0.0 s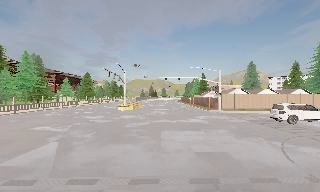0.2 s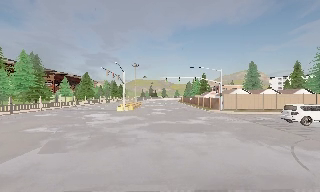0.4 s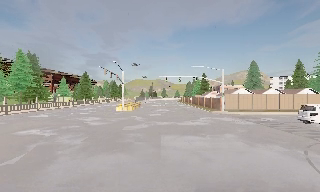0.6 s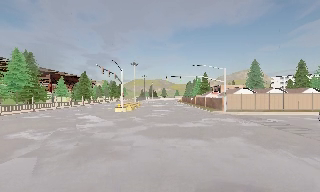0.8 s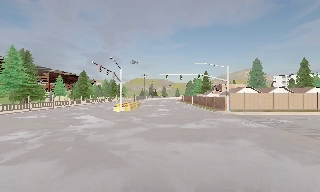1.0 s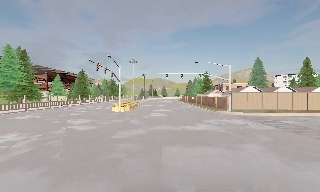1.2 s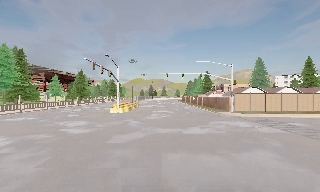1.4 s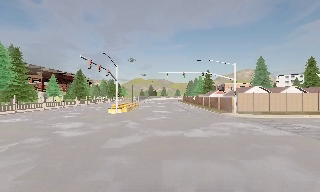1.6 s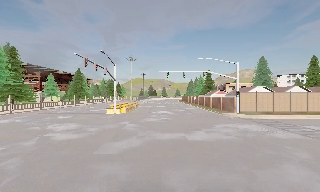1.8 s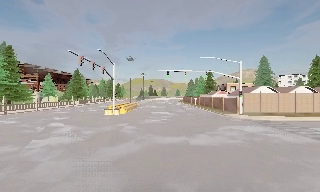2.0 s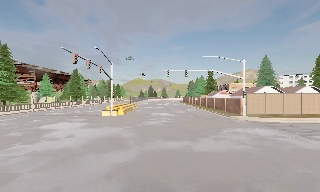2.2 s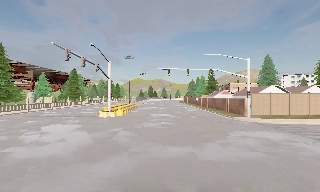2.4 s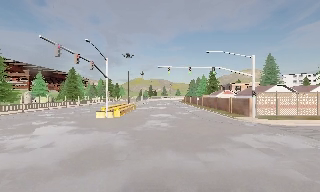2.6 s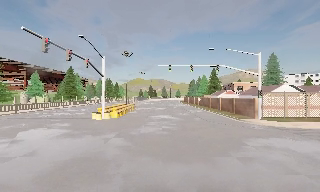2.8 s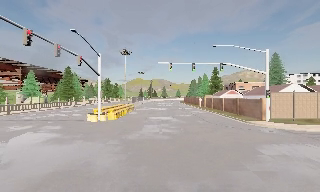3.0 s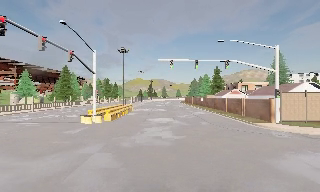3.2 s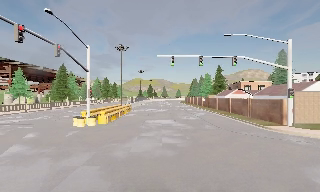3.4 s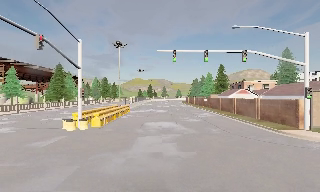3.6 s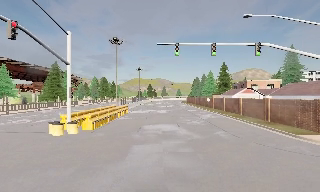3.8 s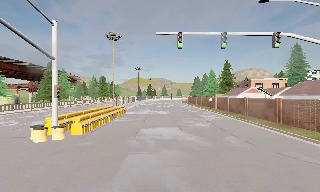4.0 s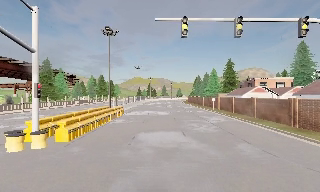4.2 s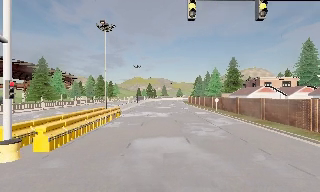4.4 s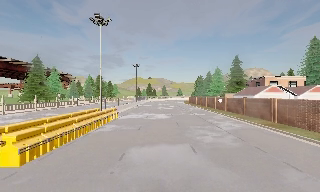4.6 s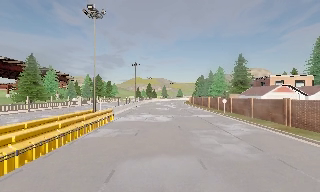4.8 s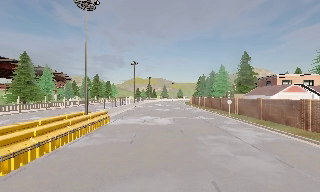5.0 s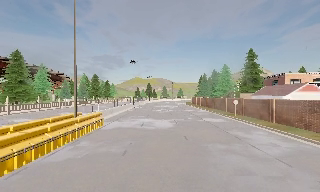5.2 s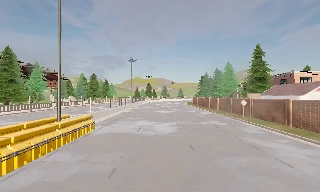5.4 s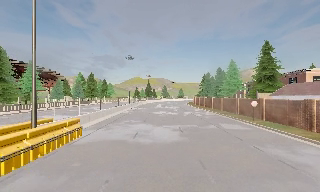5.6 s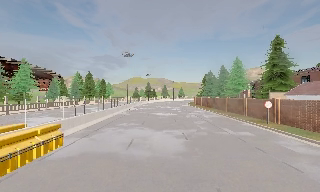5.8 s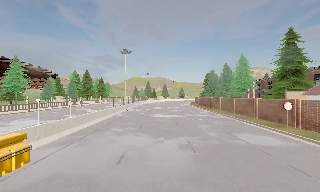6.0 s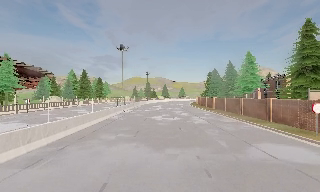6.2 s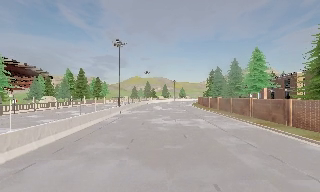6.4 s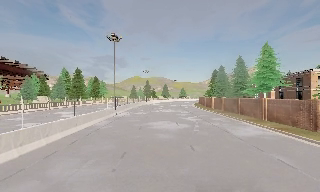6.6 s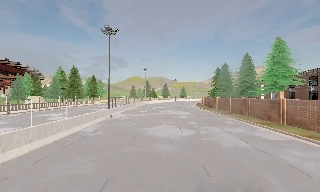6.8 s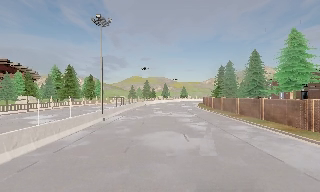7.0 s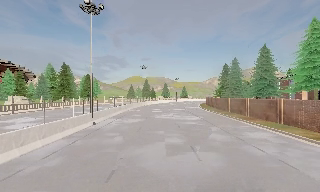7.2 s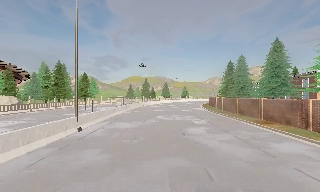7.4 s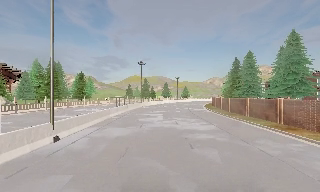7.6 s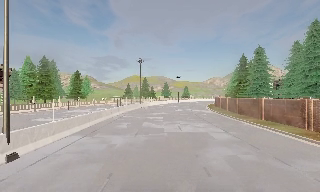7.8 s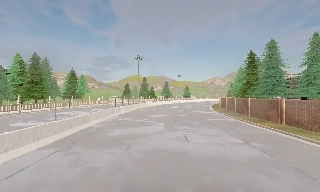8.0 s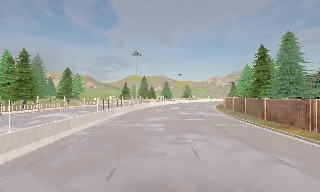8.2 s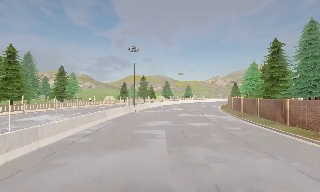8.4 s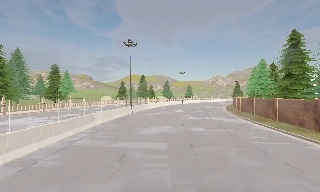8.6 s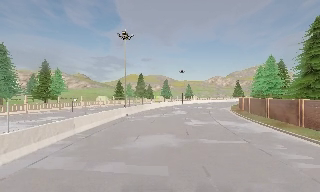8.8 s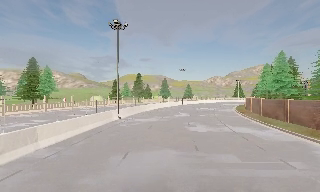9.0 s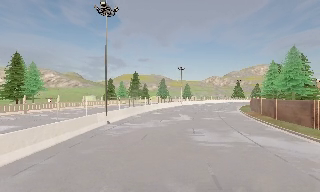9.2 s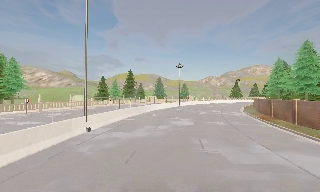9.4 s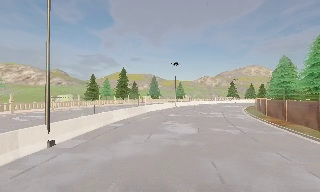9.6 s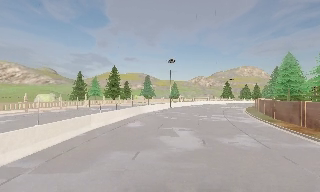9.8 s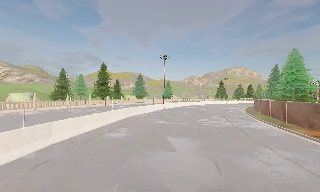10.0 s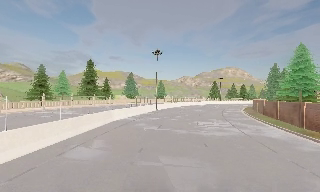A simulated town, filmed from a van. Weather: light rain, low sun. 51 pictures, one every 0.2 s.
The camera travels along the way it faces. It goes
forward.
0.0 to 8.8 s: The camera travels forward, about 85 m, so what stands in front looms larger. It gains speed.
8.8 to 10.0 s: The camera swings to its right by about 10 degrees, and the scene slides to the left. It travels forward, about 20 m, so what stands in front looms larger.
The film runs forward here.
